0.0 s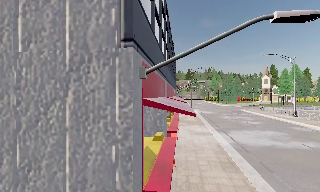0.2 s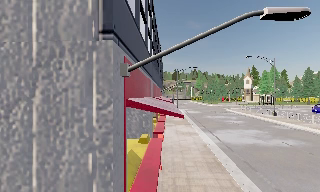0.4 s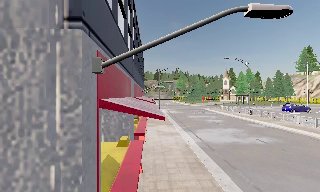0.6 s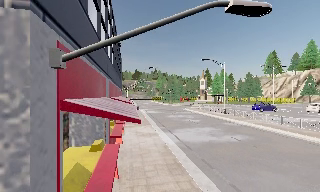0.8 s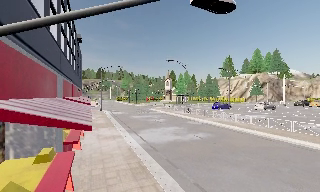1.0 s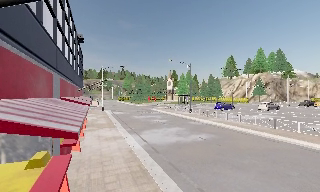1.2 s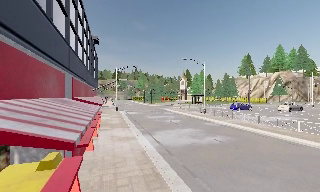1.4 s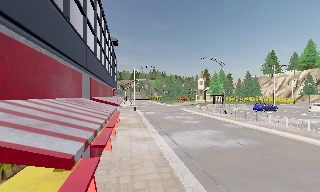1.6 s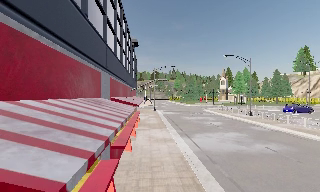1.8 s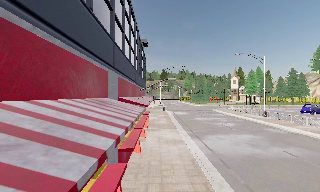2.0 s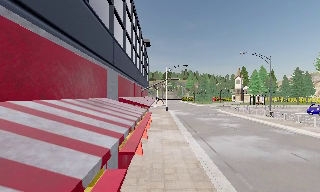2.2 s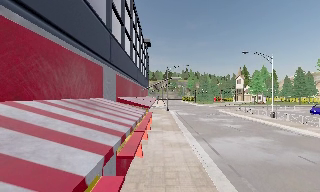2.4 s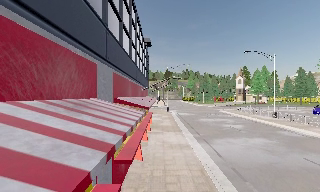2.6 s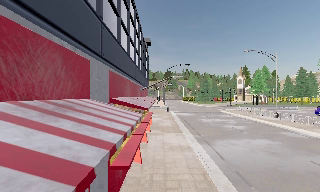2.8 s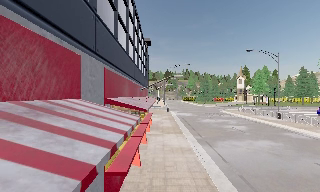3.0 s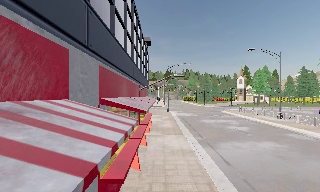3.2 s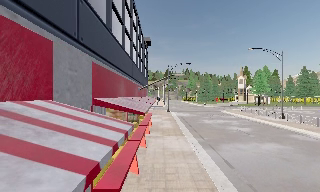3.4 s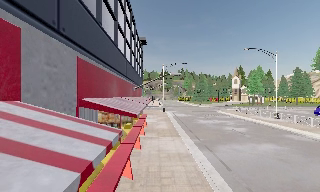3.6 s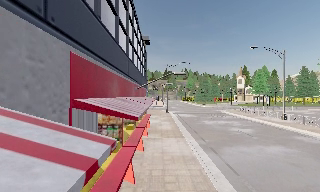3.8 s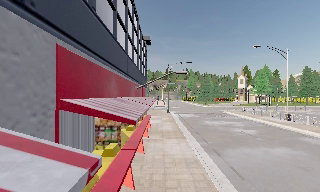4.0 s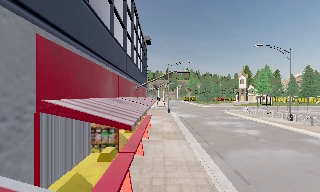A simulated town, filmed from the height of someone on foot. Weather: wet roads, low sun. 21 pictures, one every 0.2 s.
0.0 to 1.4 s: The camera swings to its right by about 20 degrees, and the scene slides to the left. It travels forward, about 1.5 m, so what stands in front looms larger.
1.4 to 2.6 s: The scene slides to the right, as the camera pans about 10 degrees to its left. It travels forward, about 1.5 m, so what stands in front looms larger.
2.6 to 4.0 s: The camera travels forward, about 2 m, so what stands in front looms larger.
The film runs forward here.
